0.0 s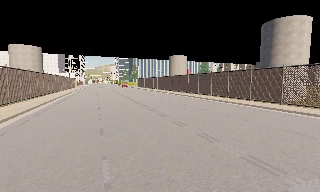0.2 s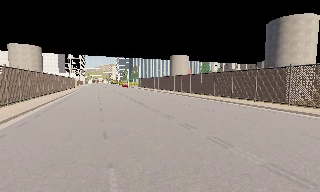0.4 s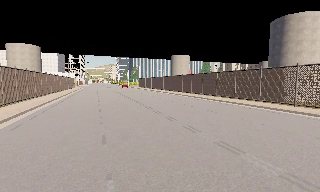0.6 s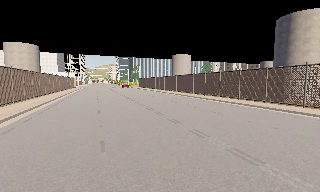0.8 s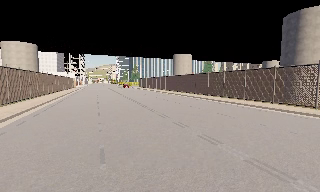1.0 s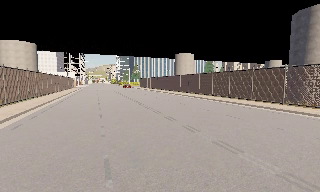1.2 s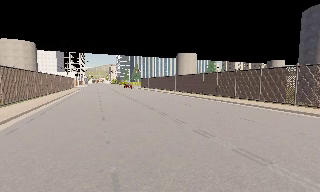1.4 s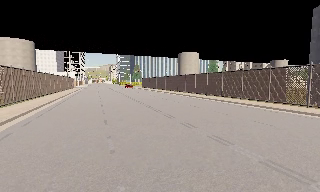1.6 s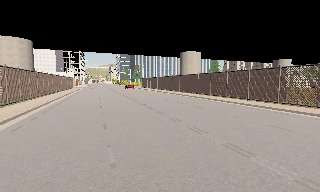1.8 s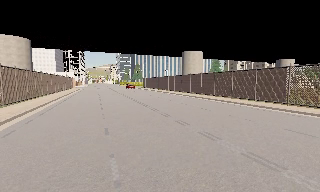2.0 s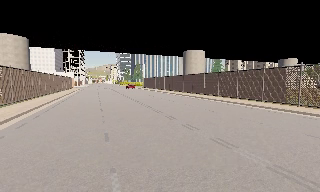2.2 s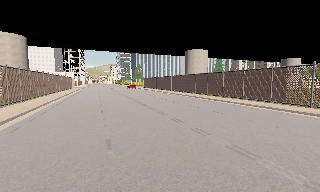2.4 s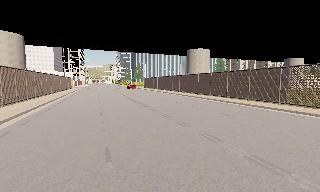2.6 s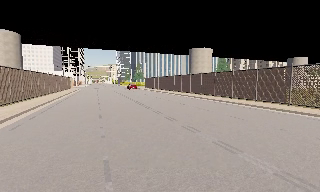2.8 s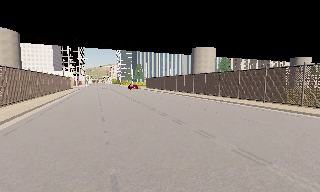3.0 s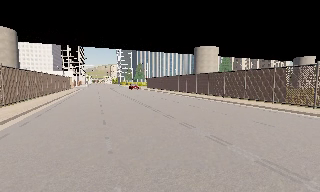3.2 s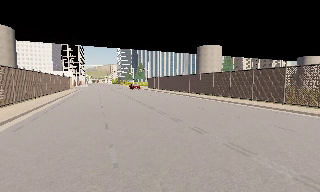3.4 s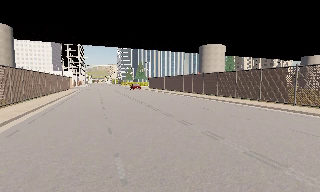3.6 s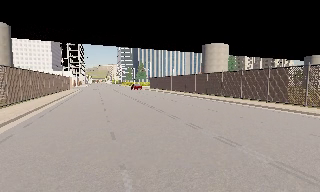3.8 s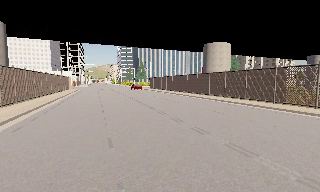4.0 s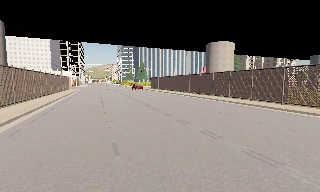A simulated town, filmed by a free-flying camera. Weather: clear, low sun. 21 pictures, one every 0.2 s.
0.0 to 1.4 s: The camera travels forward and to its left, about 4.5 m, so what stands in front looms larger. It gains speed.
1.4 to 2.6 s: The camera travels forward, about 4.5 m, so what stands in front looms larger.
2.6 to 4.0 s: The camera travels forward and to its left, about 5 m, so what stands in front looms larger.
The film runs backward here.
